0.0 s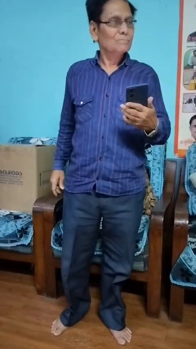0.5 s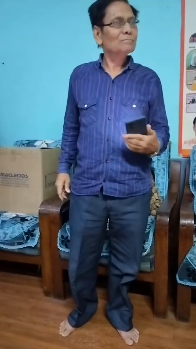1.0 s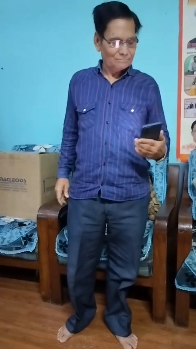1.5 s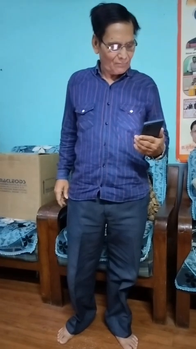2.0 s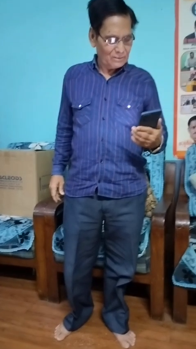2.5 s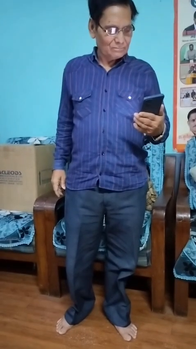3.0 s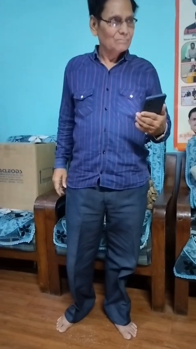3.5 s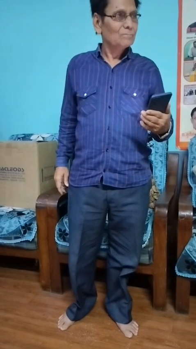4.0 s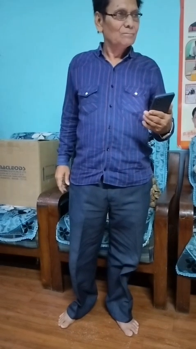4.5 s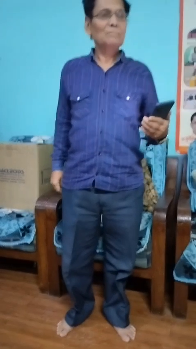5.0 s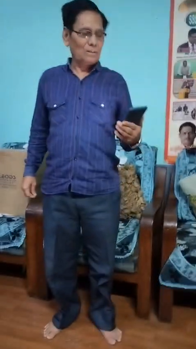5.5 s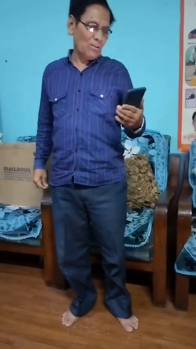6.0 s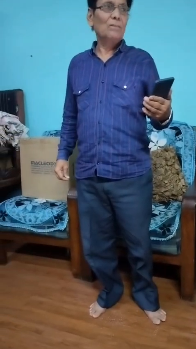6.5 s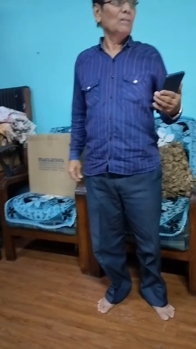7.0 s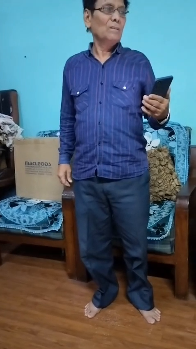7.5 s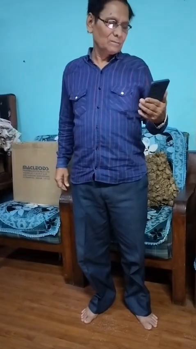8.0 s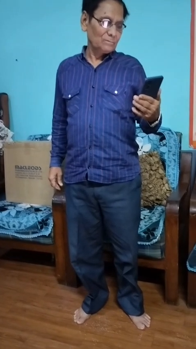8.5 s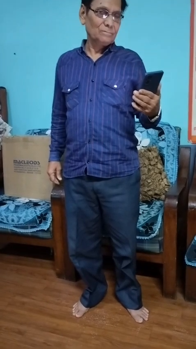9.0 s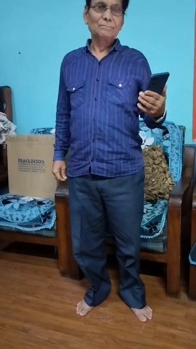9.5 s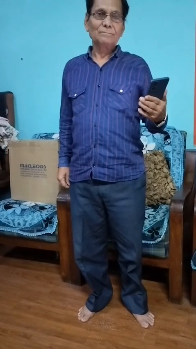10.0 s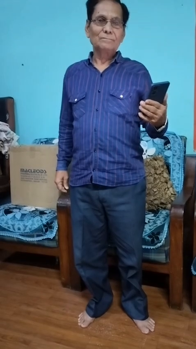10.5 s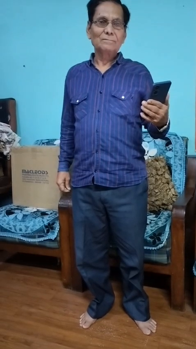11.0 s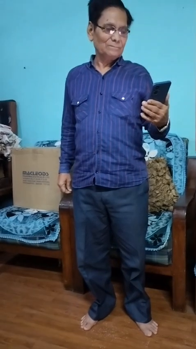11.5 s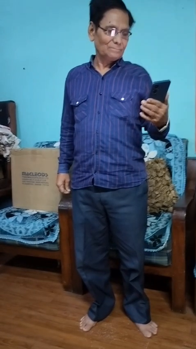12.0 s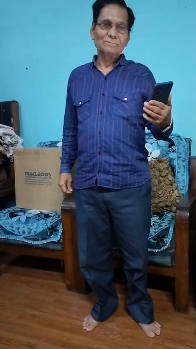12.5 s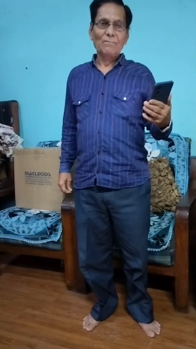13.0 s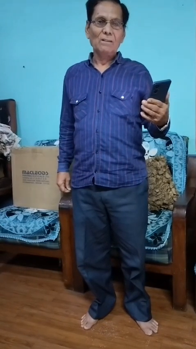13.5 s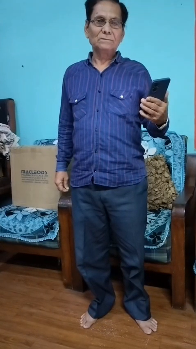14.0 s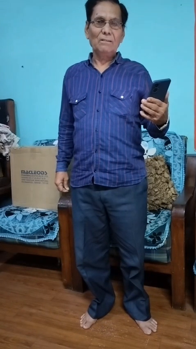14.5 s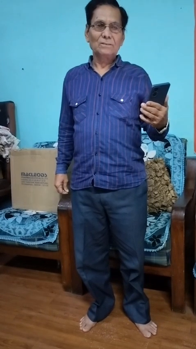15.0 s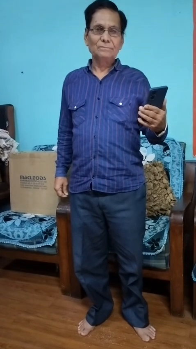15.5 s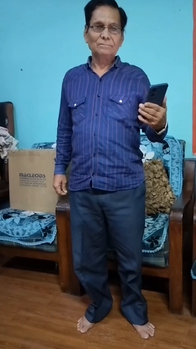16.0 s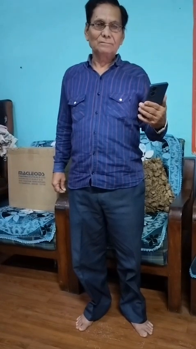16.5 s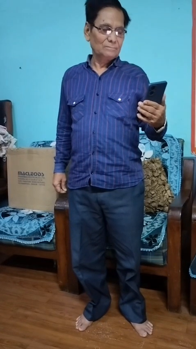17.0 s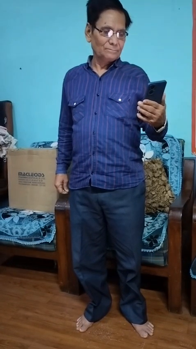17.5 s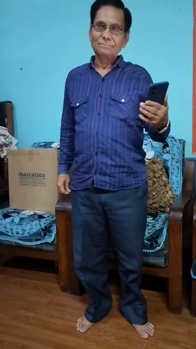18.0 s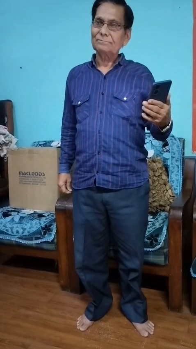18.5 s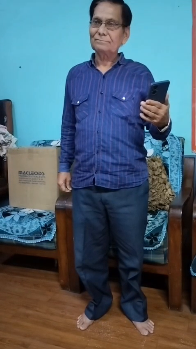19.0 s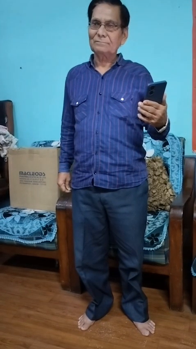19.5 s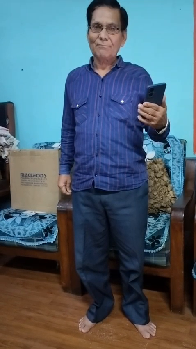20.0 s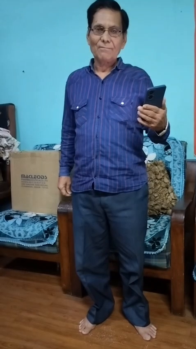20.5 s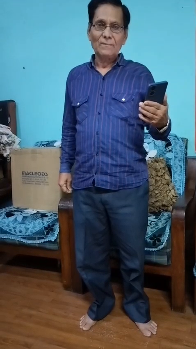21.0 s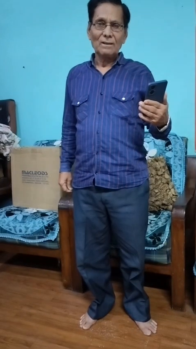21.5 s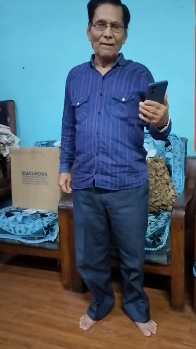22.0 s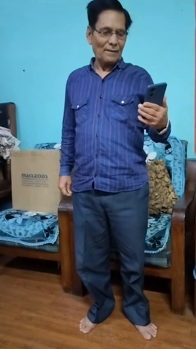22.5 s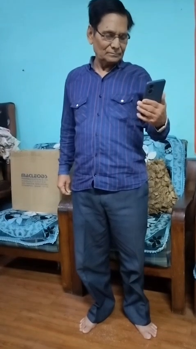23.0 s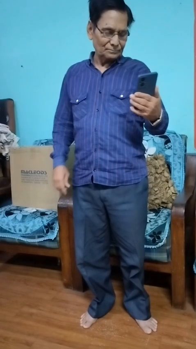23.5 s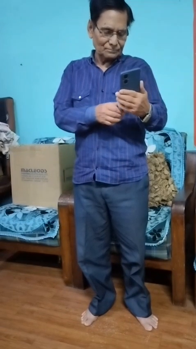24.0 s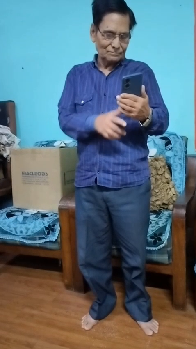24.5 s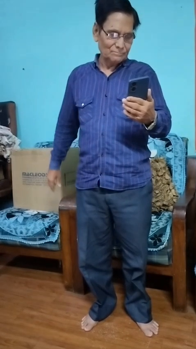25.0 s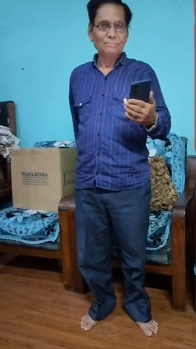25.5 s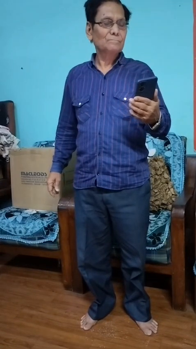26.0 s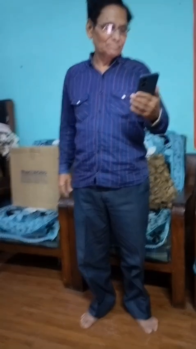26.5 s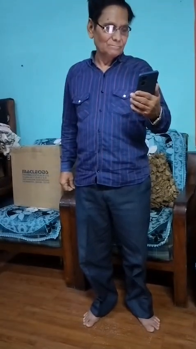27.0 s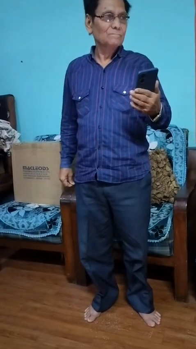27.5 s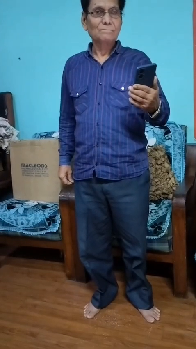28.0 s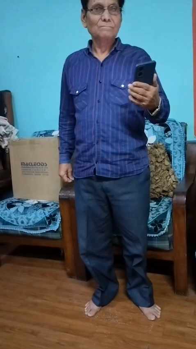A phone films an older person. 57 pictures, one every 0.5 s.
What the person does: Standing.
